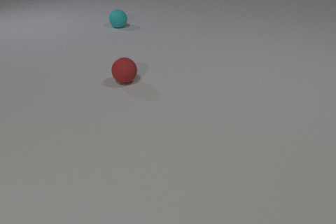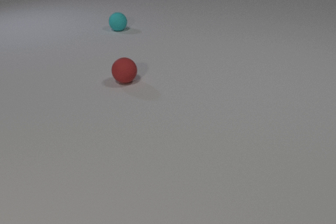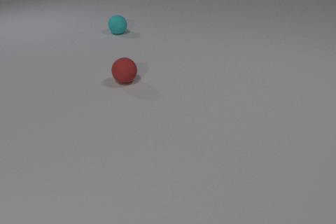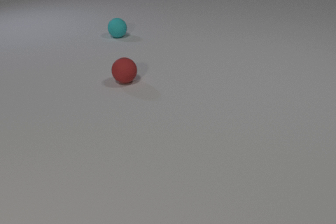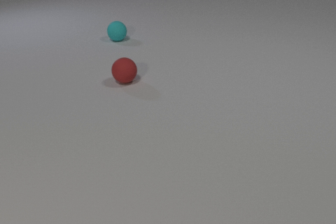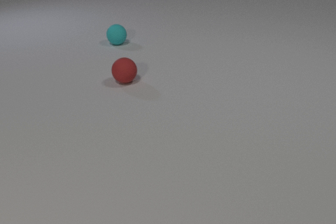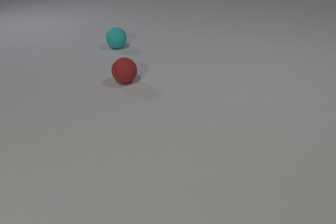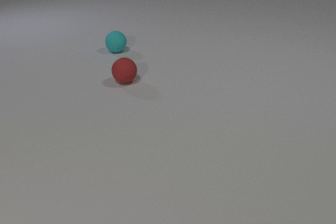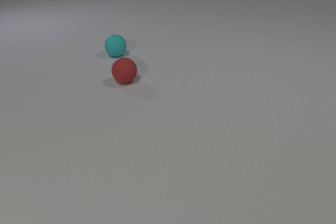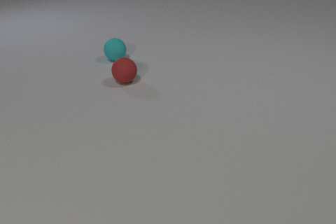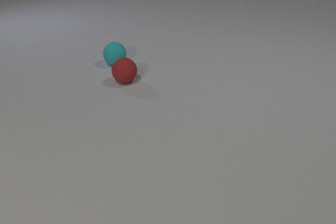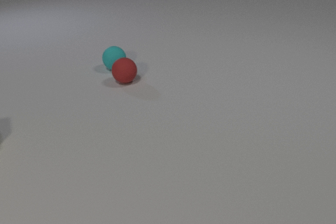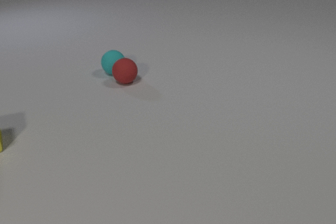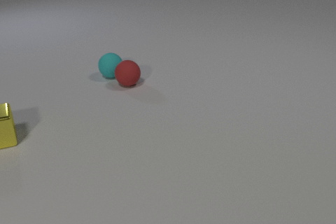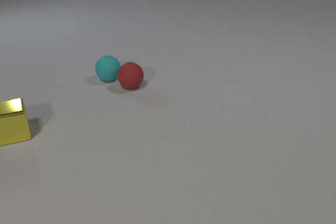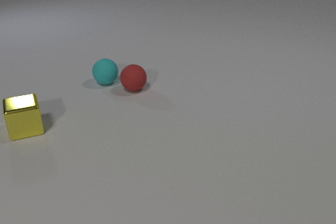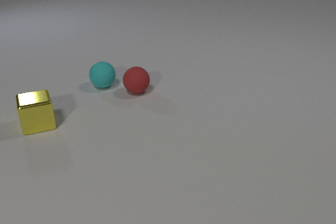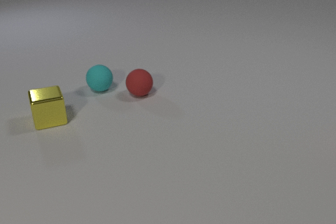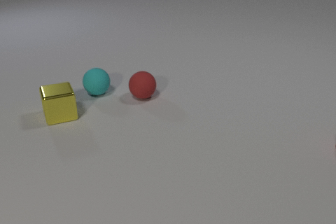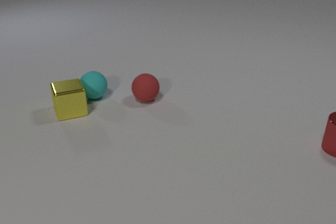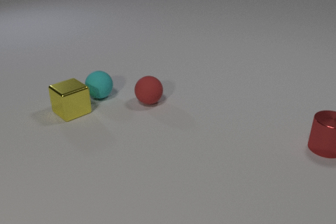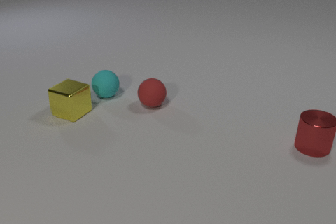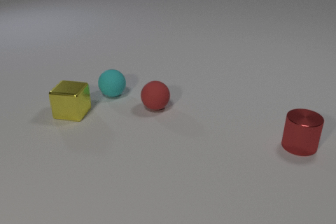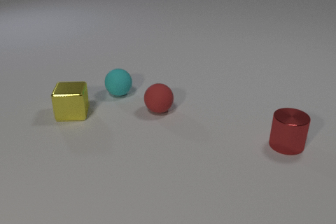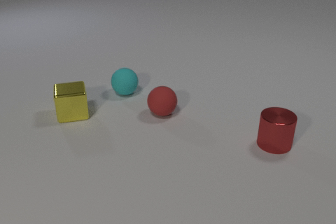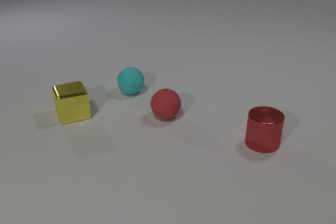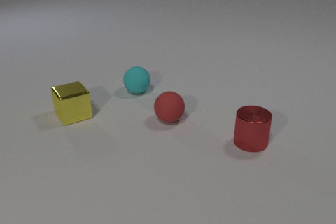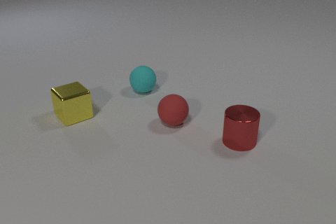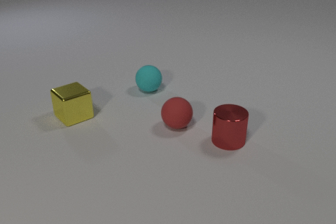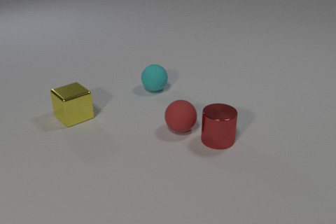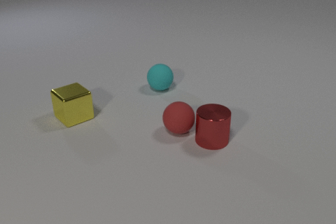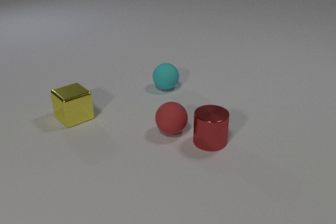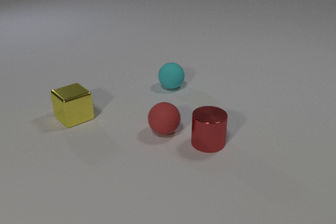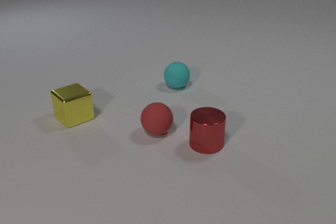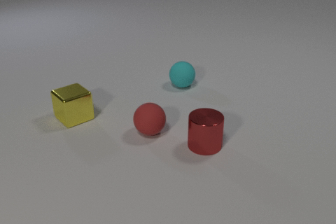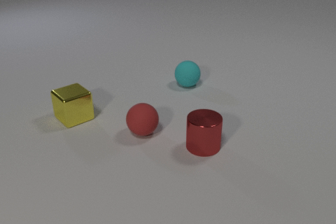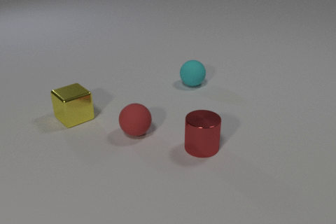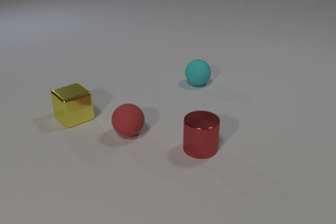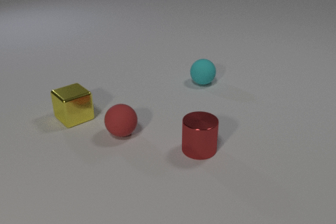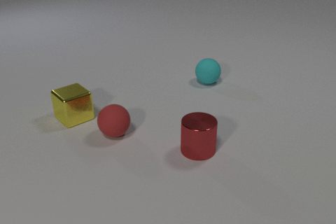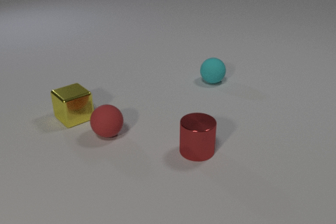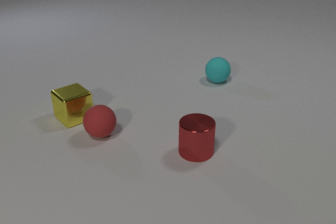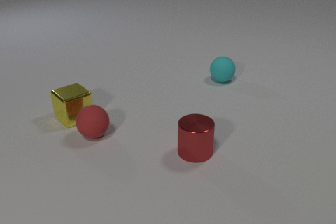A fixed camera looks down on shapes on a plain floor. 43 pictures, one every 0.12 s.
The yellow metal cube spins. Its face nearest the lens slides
to the right.
The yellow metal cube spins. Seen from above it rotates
counterclockwise.
0.00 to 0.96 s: The cyan rubber sphere rolls toward the camera.
0.96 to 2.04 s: The cyan rubber sphere rolls toward the camera. The red rubber sphere rolls toward the camera and to the right. The yellow metal cube comes in at the left edge, slides to the right and away from the camera. The cyan rubber sphere and the red rubber sphere collide.
2.04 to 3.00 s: The cyan rubber sphere rolls to the right. The red rubber sphere rolls toward the camera and to the right. The yellow metal cube slides to the right, spins counterclockwise seen from above by about 90 degrees, its near face sliding to the right. The red metal cylinder comes in at the right edge, slides to the left. The cyan rubber sphere and the yellow metal cube collide.
3.00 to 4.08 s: The cyan rubber sphere rolls to the right. The red rubber sphere rolls toward the camera and to the left. The red metal cylinder slides to the left. The red rubber sphere and the red metal cylinder collide.
4.08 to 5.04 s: The cyan rubber sphere rolls to the right and away from the camera. The red rubber sphere rolls to the left. The red metal cylinder slides toward the camera and to the left.
Are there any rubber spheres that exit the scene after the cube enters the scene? no.
What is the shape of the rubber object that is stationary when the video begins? sphere.
How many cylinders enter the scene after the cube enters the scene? 1.
